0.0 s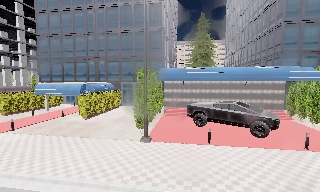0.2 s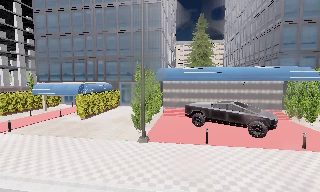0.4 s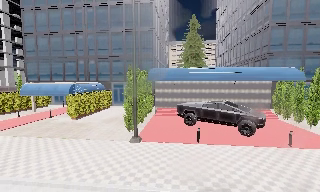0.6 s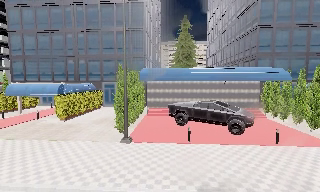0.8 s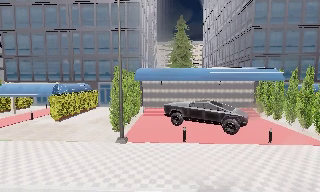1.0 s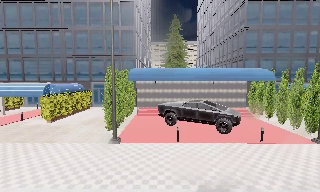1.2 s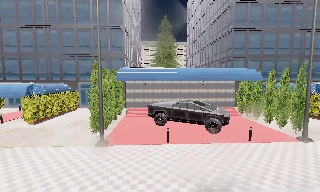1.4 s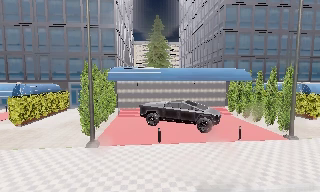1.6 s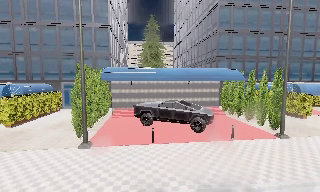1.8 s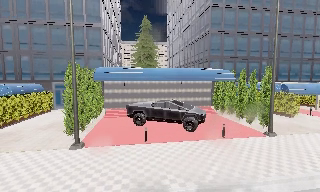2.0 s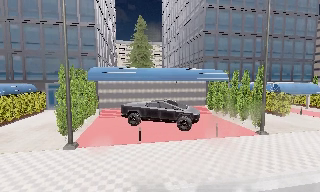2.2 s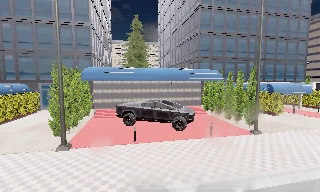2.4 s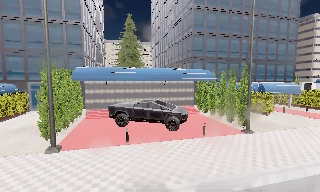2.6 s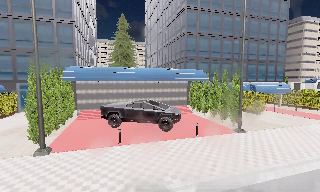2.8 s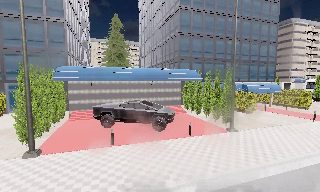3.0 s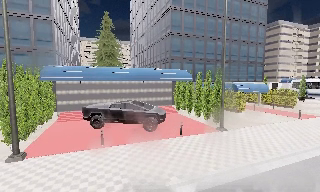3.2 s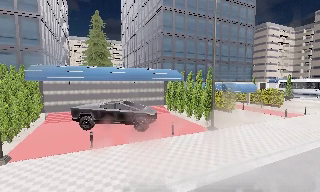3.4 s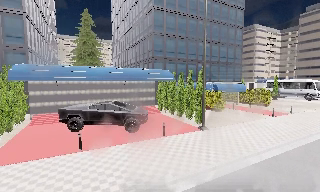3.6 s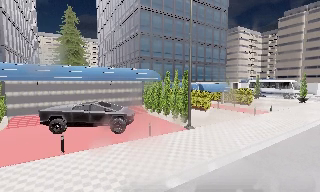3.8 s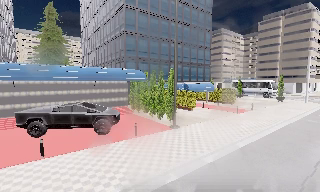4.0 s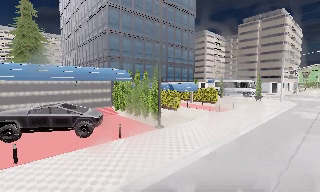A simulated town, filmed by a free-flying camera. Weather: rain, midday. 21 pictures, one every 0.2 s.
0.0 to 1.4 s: The camera pans to its right, which is clockwise from overhead, by about 15 degrees. It travels to its right, about 0.5 m, so close, fixed things drift to the left.
1.4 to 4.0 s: The camera swings to its right by about 35 degrees, and the scene slides to the left. It travels to its right, about 1 m, so close, fixed things drift to the left.
The film runs backward here.
